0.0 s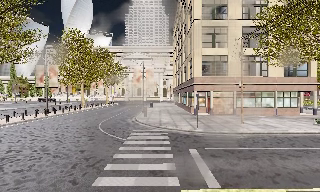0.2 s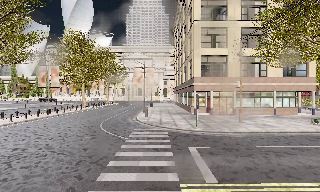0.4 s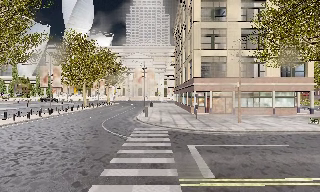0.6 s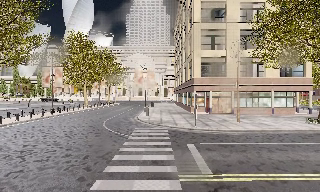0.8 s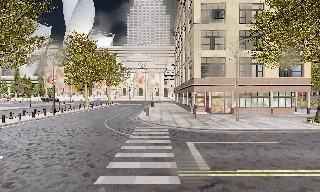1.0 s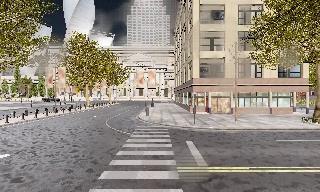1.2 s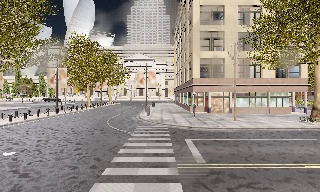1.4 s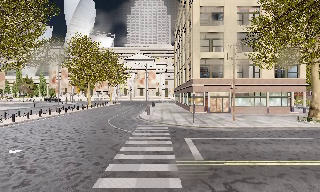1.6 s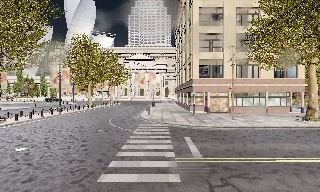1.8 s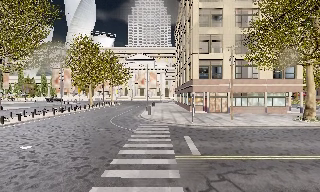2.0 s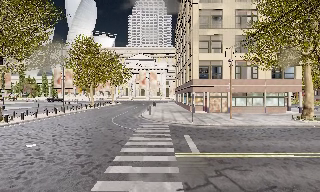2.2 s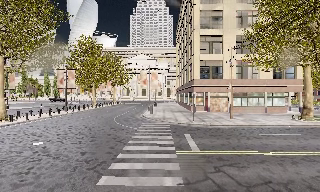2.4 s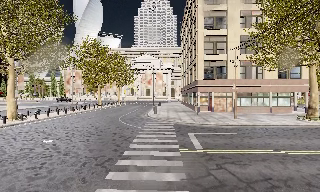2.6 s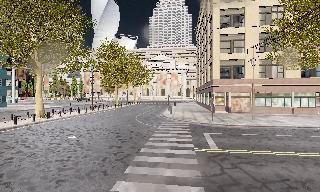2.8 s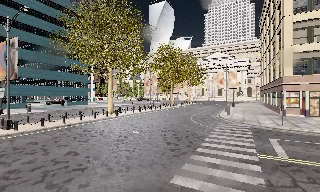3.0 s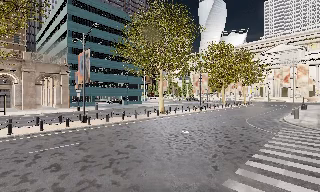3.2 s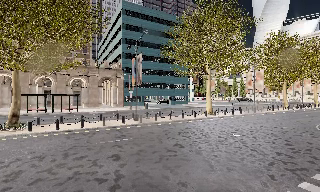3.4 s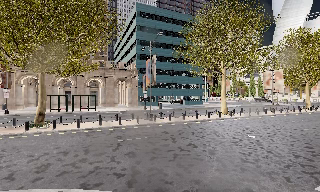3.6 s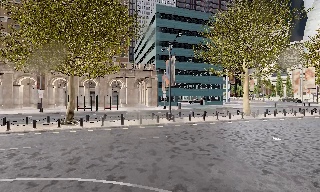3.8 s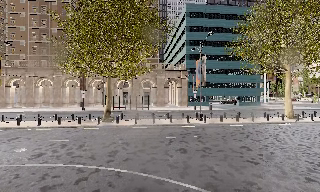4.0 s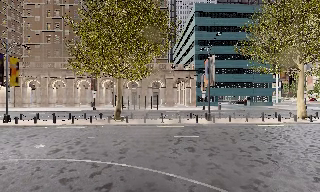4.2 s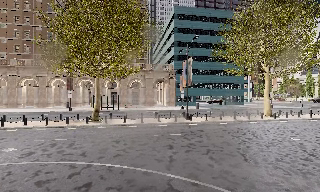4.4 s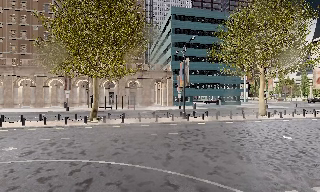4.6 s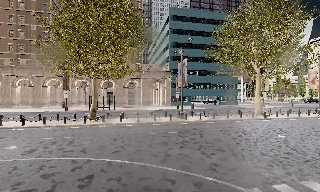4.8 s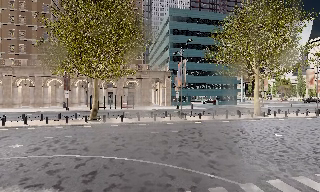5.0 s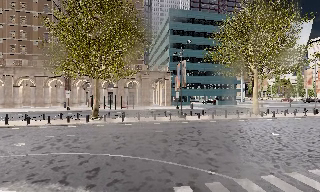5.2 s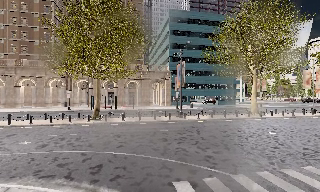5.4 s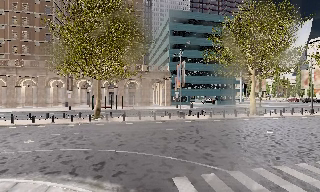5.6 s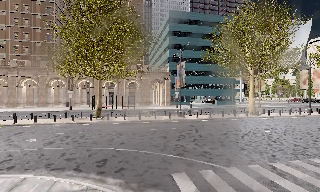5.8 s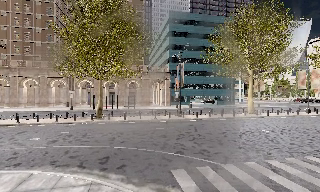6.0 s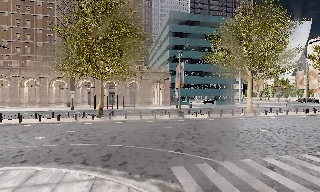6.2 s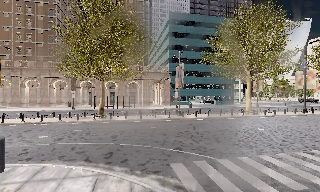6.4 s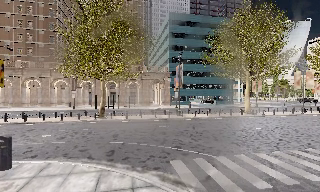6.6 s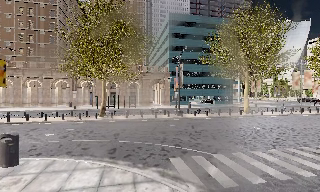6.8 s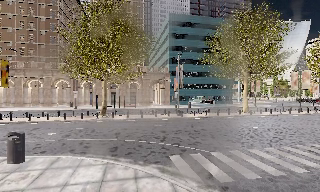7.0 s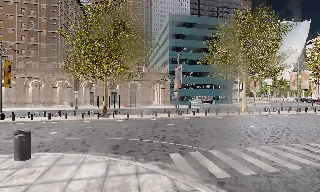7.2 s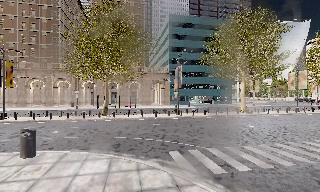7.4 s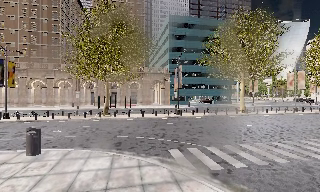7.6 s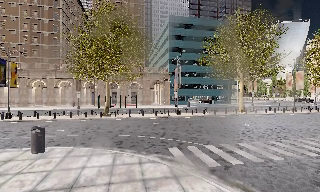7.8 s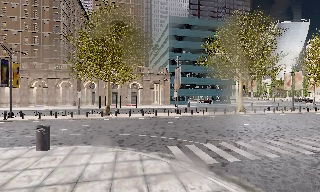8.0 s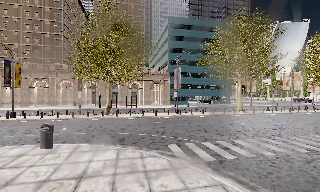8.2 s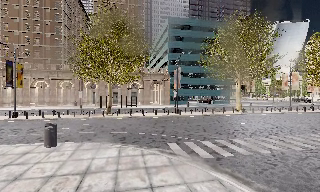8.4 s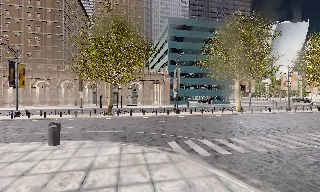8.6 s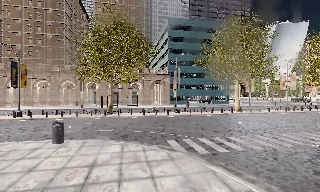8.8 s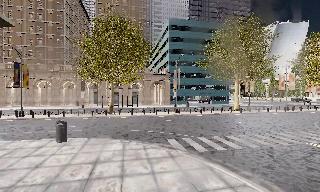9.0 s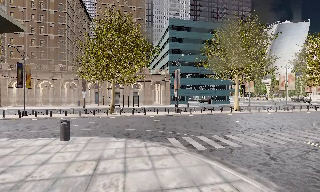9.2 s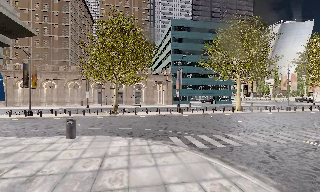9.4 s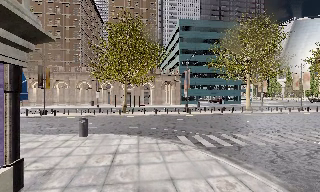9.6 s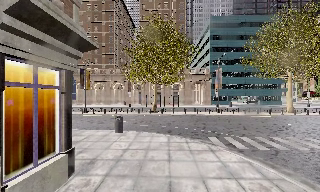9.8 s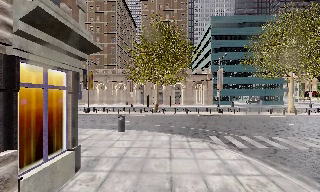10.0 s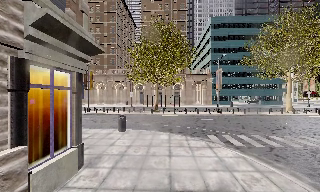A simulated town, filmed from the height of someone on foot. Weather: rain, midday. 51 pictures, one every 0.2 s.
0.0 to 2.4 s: The camera travels backward, about 3.5 m, so what stands in front gets smaller.
2.4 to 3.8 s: The camera pans to its left, which is counterclockwise from overhead, by about 80 degrees. It travels backward, about 2 m.
3.8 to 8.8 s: The camera travels backward, about 7 m, so what stands in front gets smaller.
8.8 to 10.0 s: The camera pans to its left, which is counterclockwise from overhead, by about 15 degrees. It travels backward, about 1.5 m, so what stands in front gets smaller.
The film runs backward here.
